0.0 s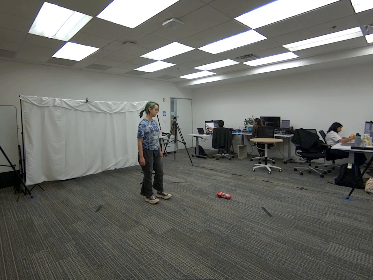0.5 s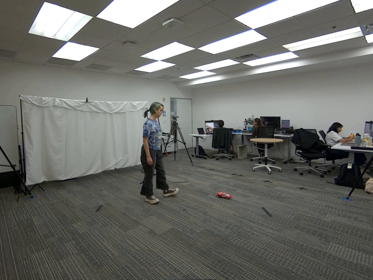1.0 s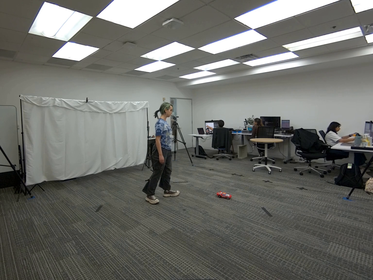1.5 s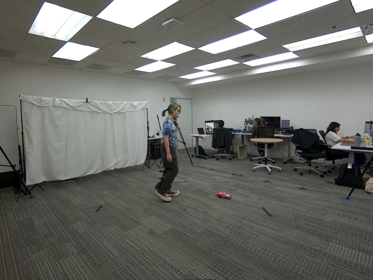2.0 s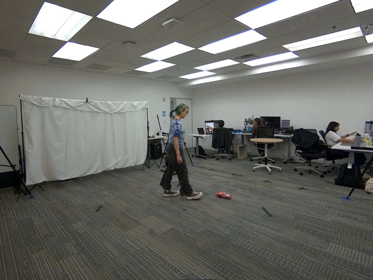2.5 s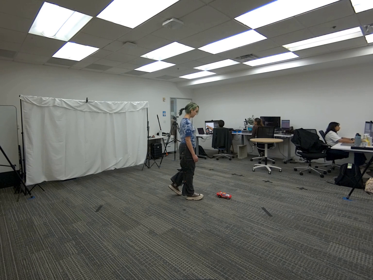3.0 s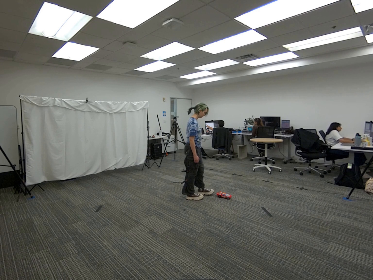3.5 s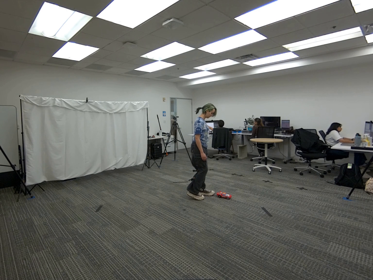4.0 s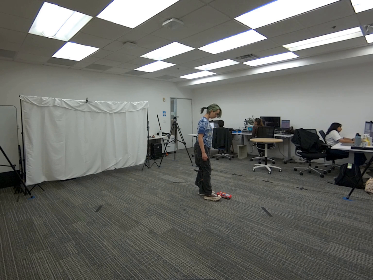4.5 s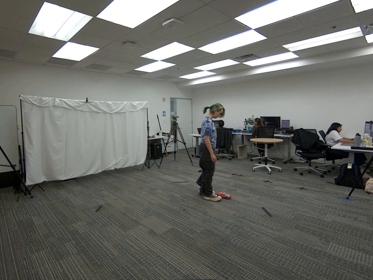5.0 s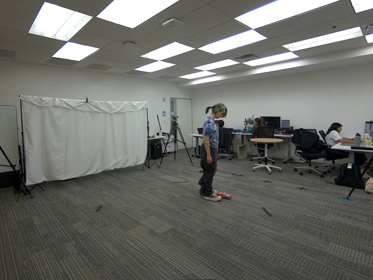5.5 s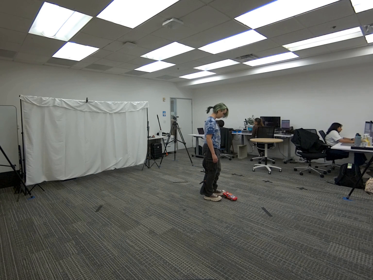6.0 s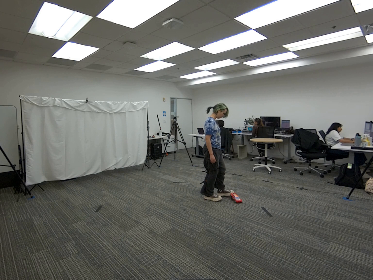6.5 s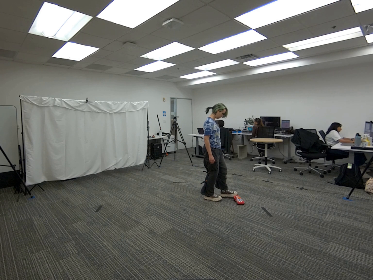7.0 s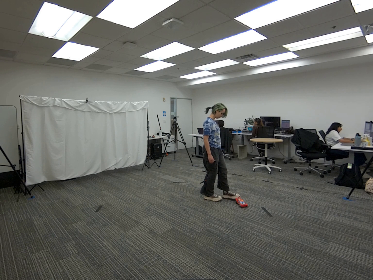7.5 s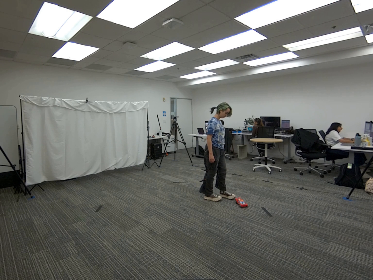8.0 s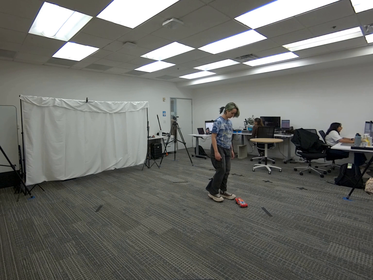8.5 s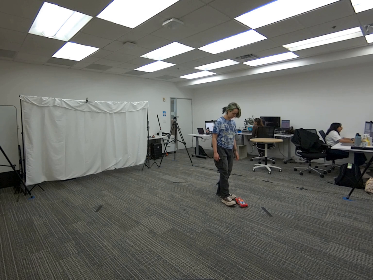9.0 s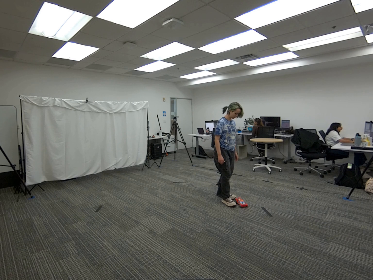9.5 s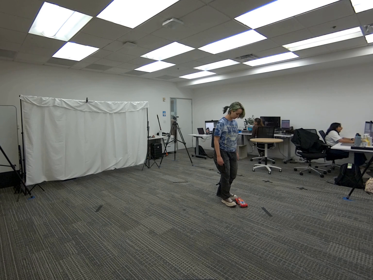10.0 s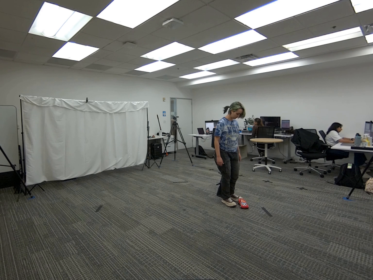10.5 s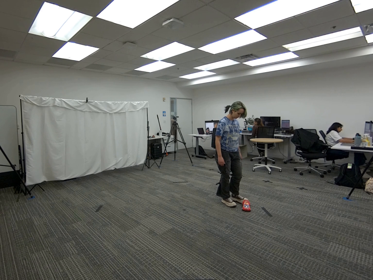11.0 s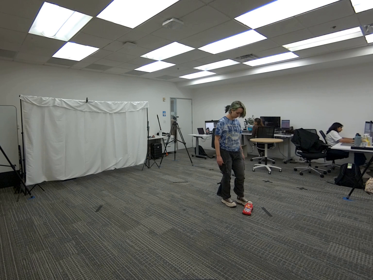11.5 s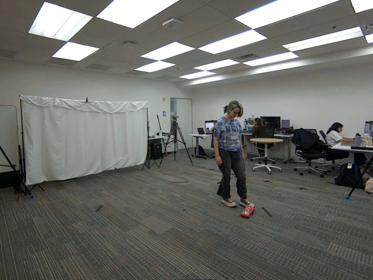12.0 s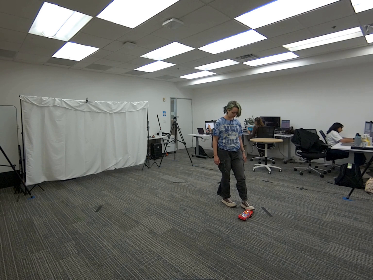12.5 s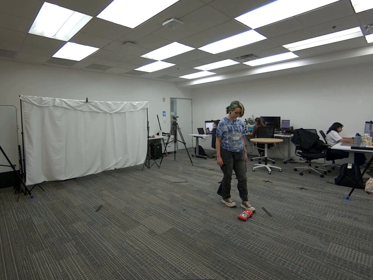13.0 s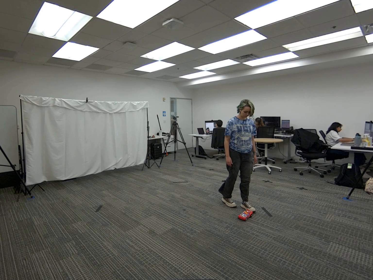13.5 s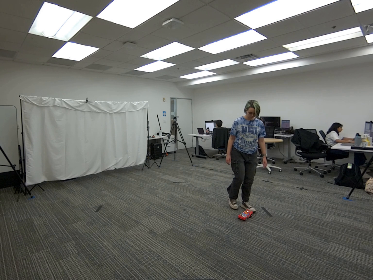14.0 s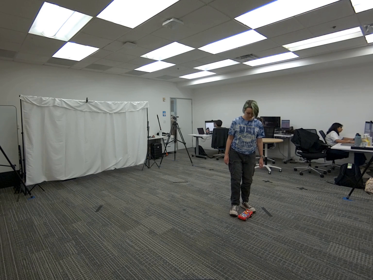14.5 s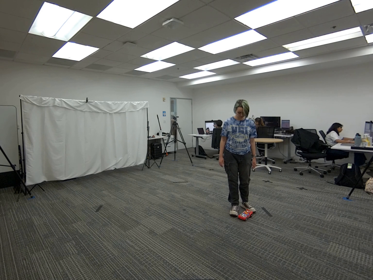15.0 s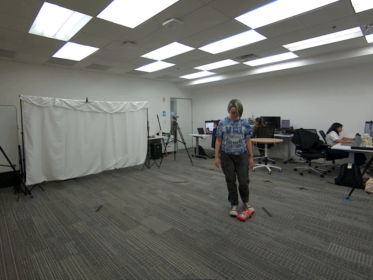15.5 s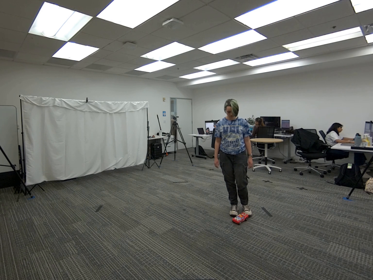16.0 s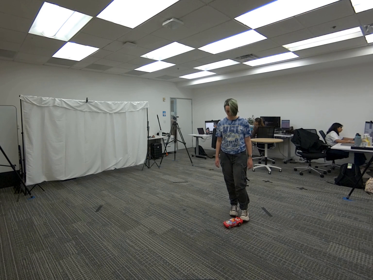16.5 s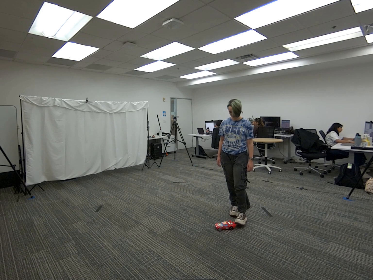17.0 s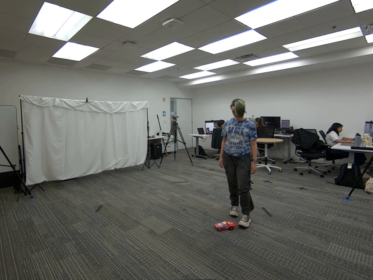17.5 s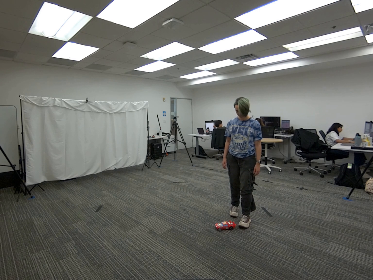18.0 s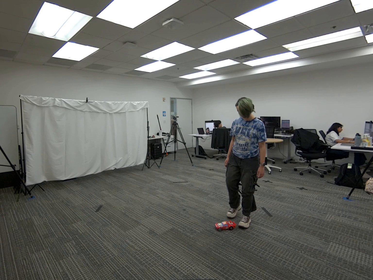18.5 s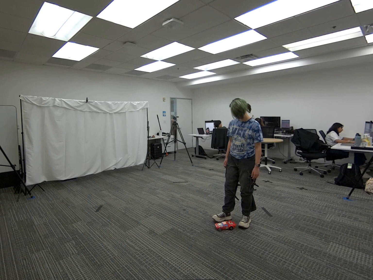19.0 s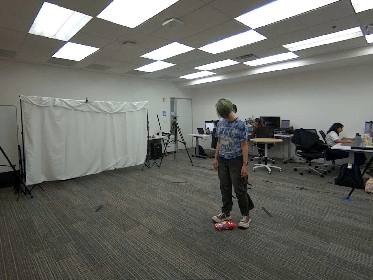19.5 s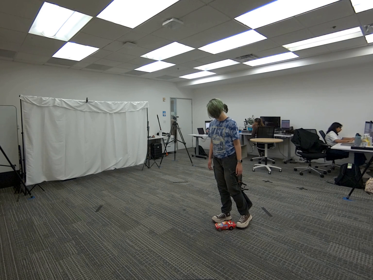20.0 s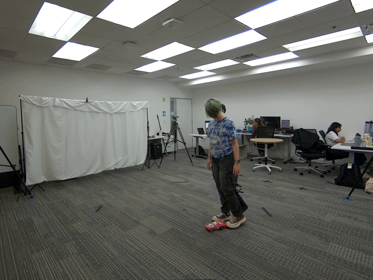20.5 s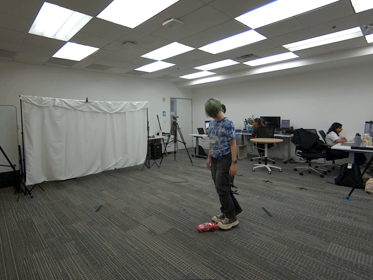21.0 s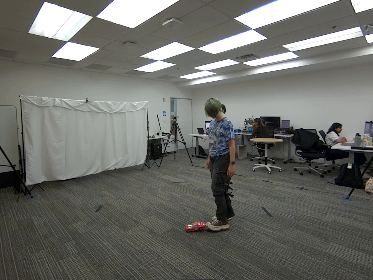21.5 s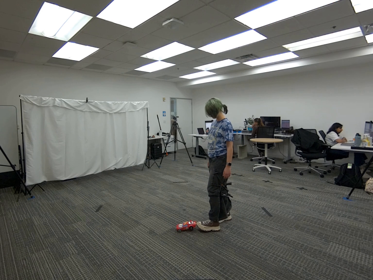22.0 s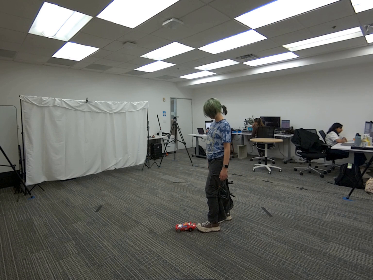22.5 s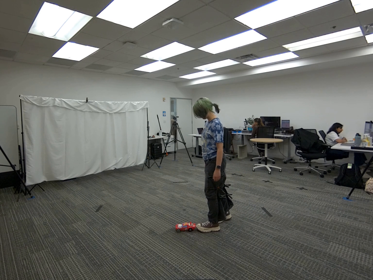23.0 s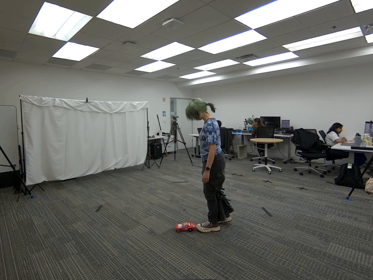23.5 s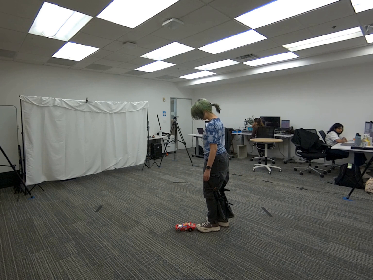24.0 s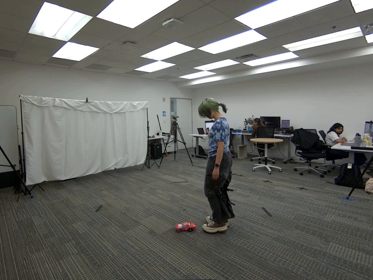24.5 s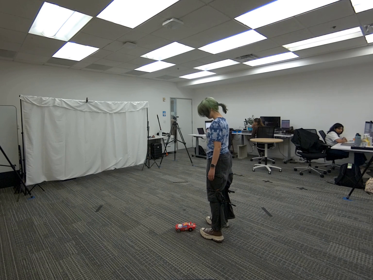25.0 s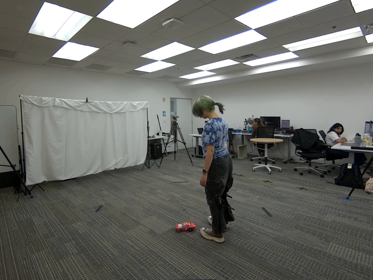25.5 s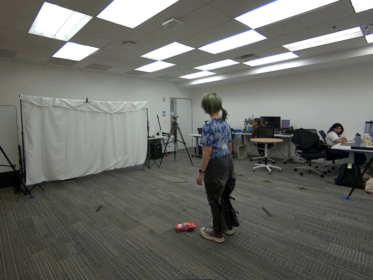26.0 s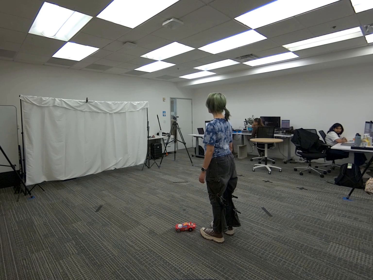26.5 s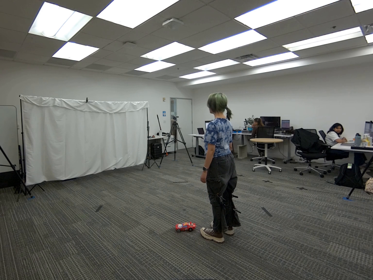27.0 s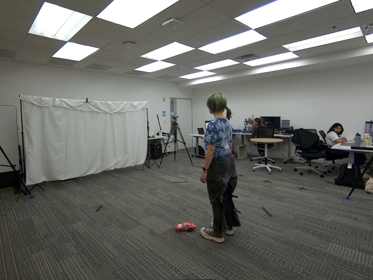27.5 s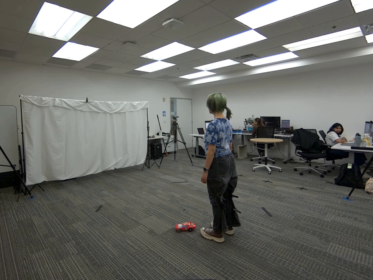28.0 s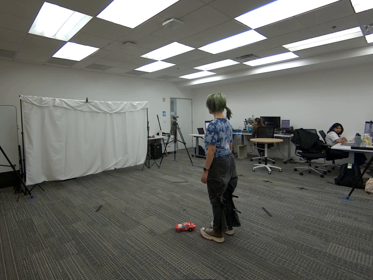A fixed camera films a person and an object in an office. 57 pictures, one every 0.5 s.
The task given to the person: Walk to the toy car on the ground, use your left foot to push the toy car around the bounding area.
